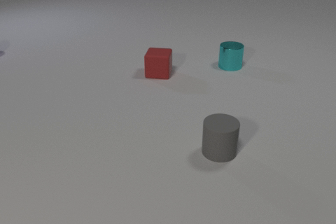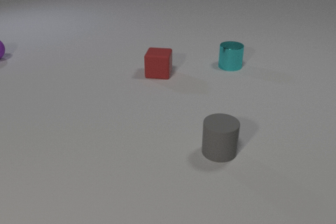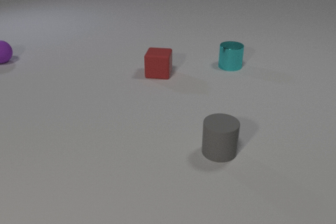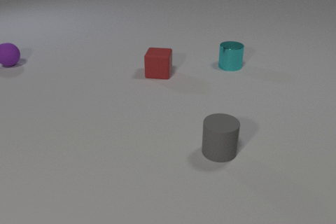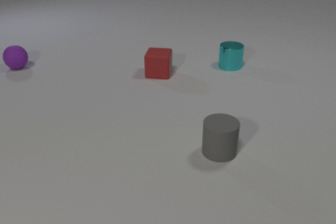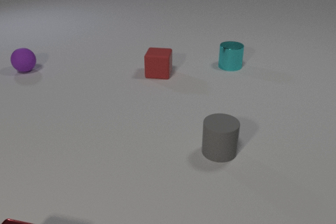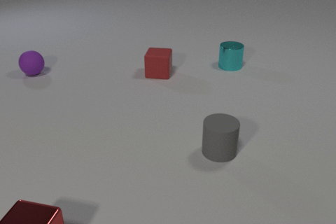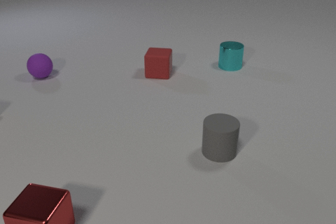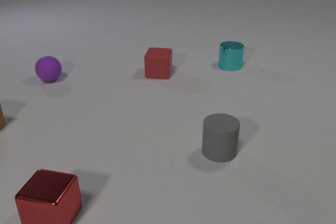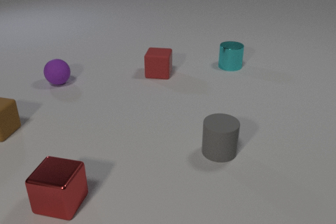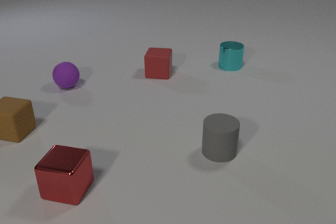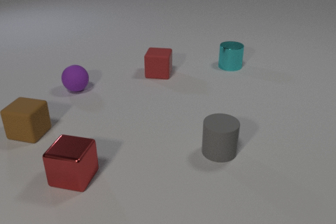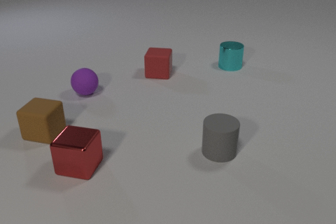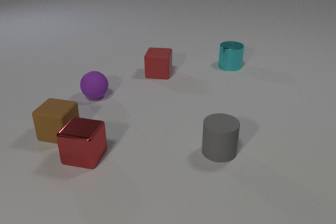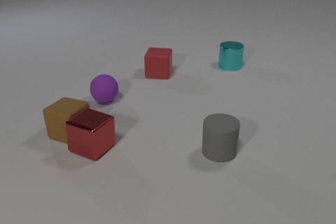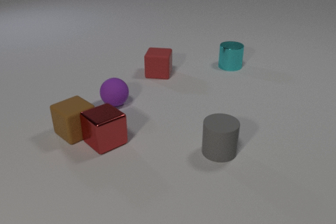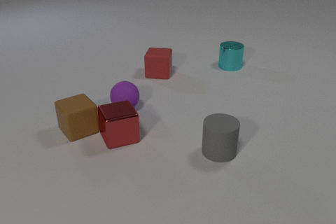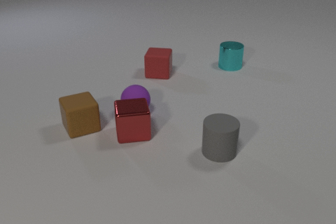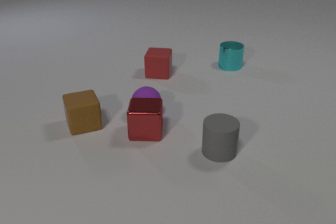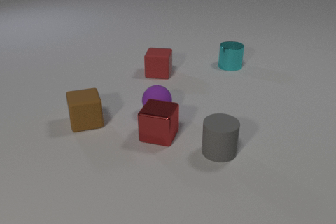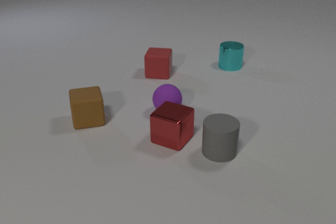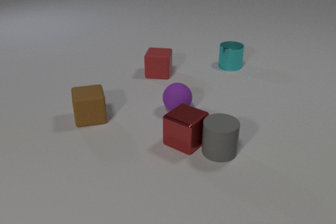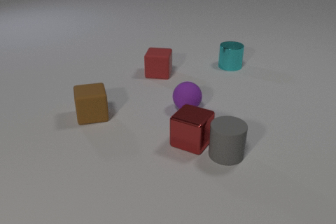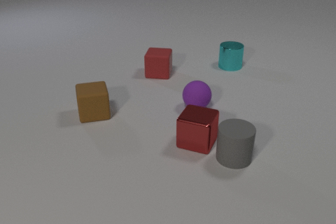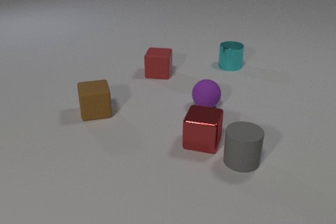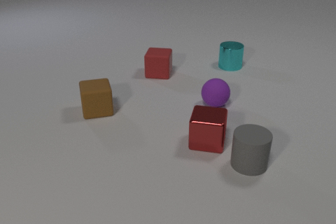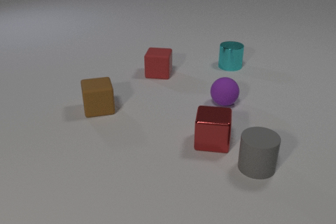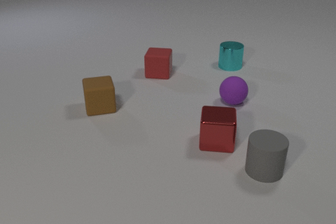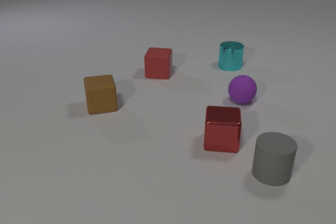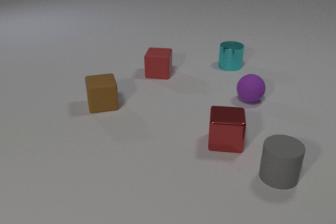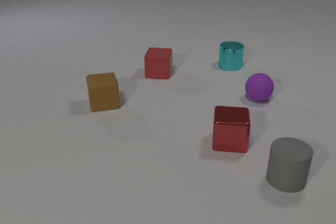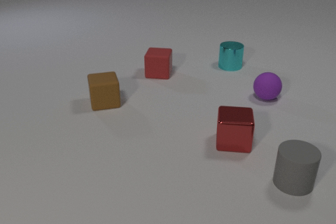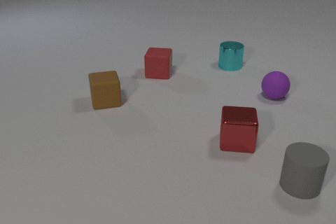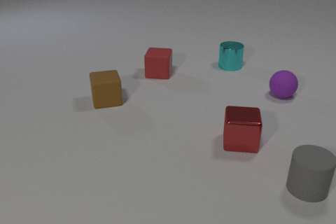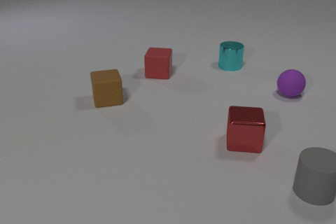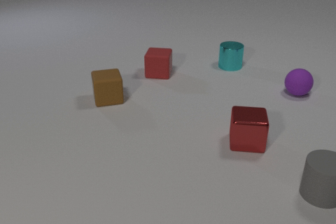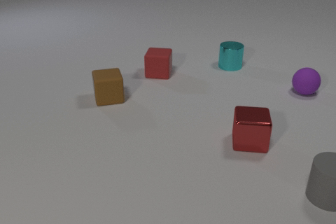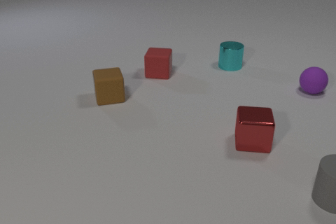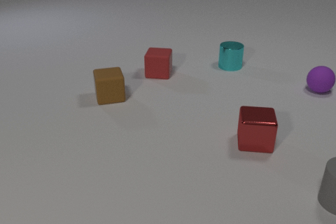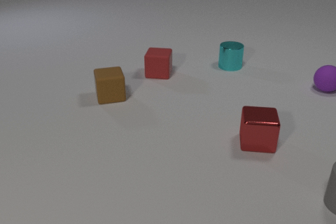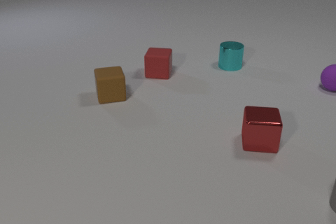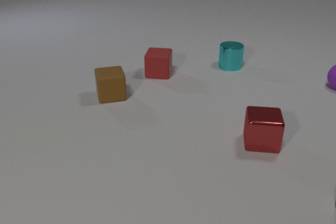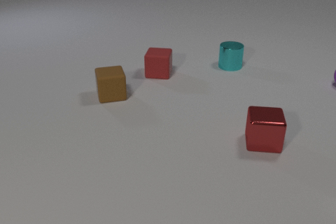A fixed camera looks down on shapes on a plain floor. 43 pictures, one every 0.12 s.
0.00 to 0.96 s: The red metal cube comes in at the bottom edge, slides away from the camera and to the right. The brown rubber cube comes in at the left edge. The purple rubber sphere comes in at the left edge, rolls toward the camera and to the right.
0.96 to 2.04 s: The red metal cube slides away from the camera and to the right, spins so that its near face slides to the left, clockwise seen from above. The brown rubber cube slides to the right, spins so that its near face slides to the left, clockwise seen from above. The purple rubber sphere rolls toward the camera and to the right. The red metal cube and the brown rubber cube collide.
2.04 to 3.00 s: The red metal cube slides to the right, spins clockwise seen from above by about 30 degrees, its near face sliding to the left. The brown rubber cube slides away from the camera and to the right. The purple rubber sphere rolls to the right. The gray rubber cylinder slides to the right and toward the camera. The red metal cube and the purple rubber sphere collide. The red metal cube and the gray rubber cylinder collide.
3.00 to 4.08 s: The red metal cube slides to the right. The brown rubber cube slides away from the camera and to the right. The purple rubber sphere rolls to the right and away from the camera. The gray rubber cylinder slides to the right.
4.08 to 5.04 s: The red metal cube slides to the right. The brown rubber cube slides away from the camera. The purple rubber sphere rolls to the right and away from the camera. The gray rubber cylinder slides to the right, leaves at the right edge.
What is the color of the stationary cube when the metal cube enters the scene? red.
What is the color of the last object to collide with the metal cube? gray.
How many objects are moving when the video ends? 3.
